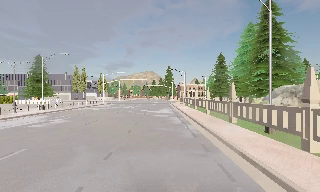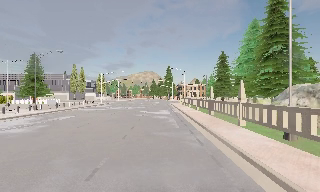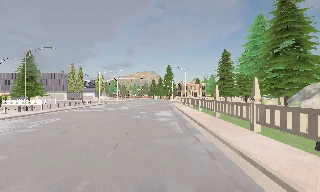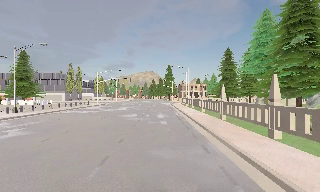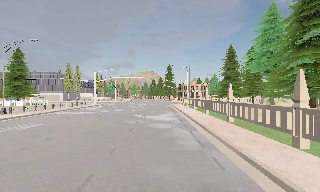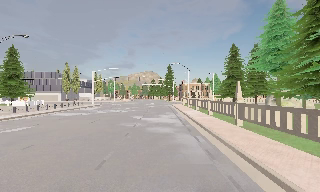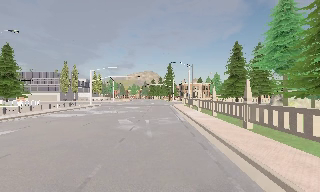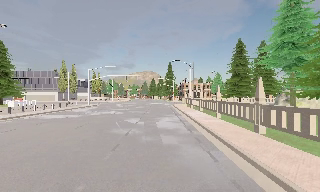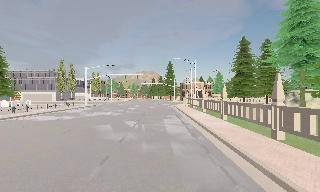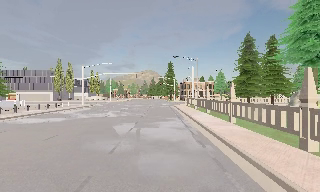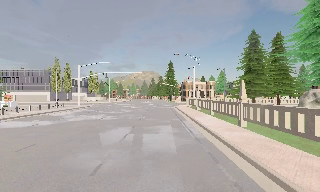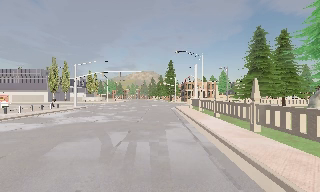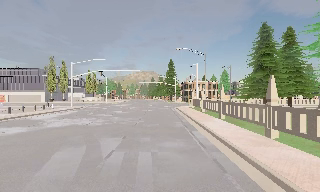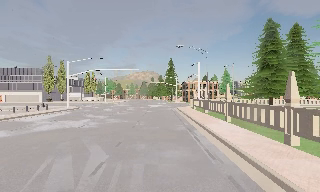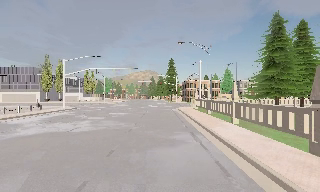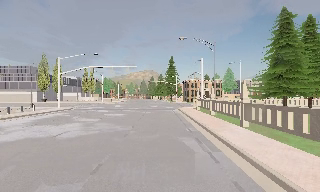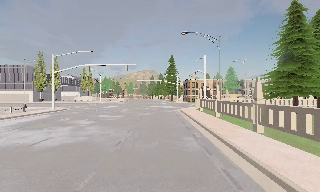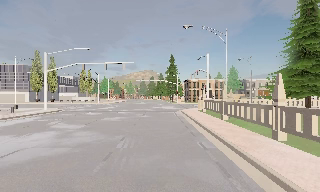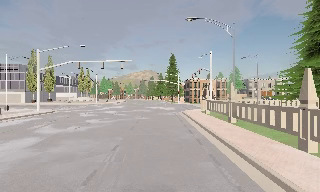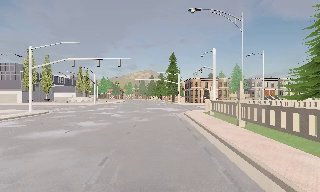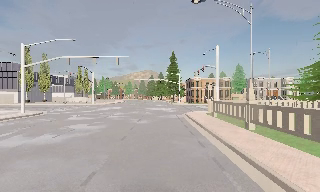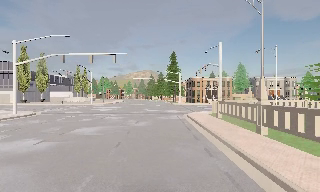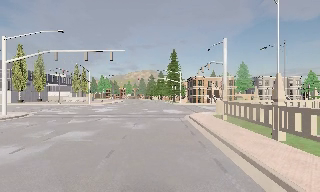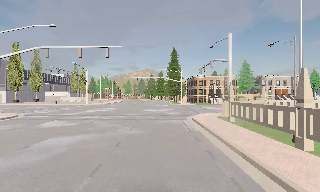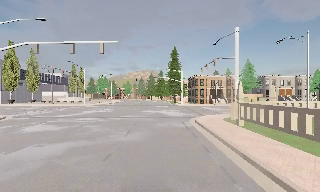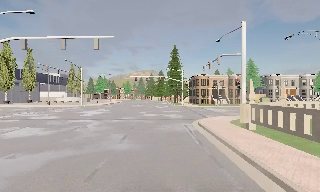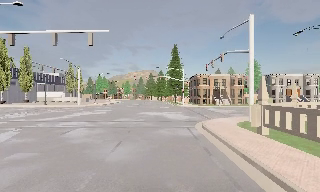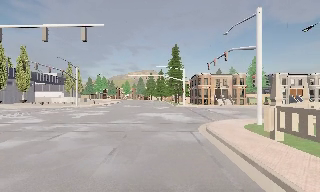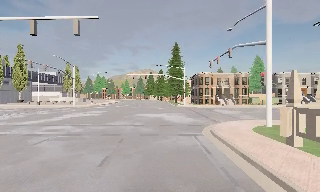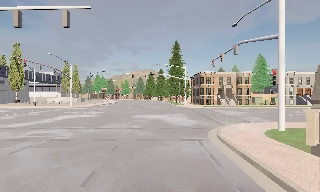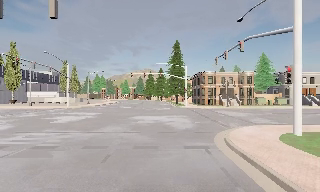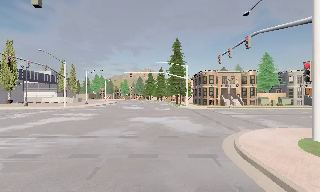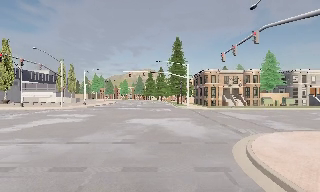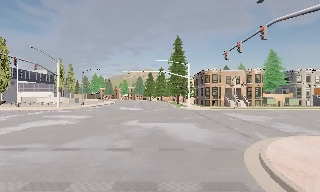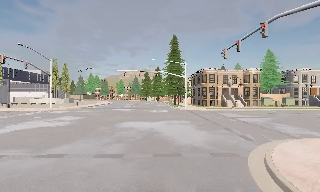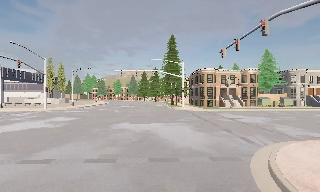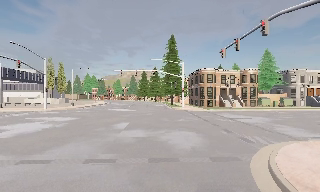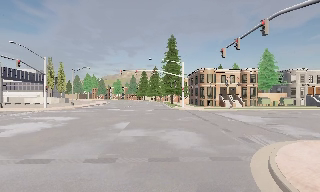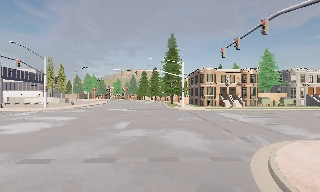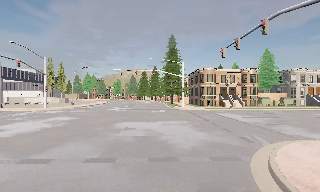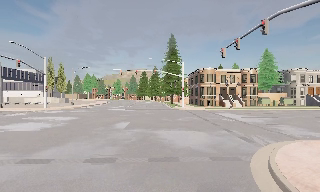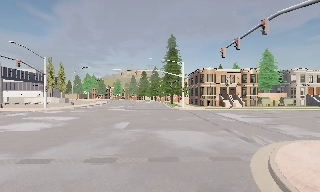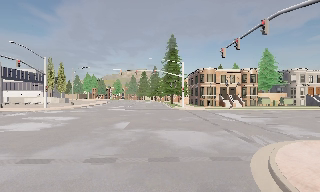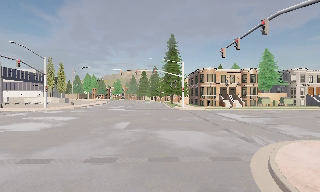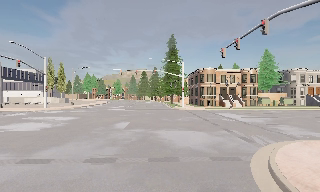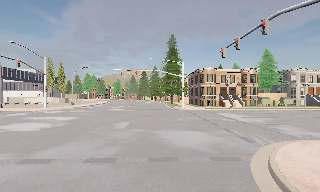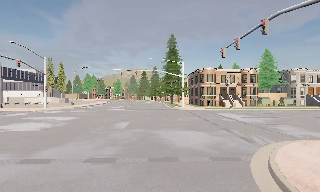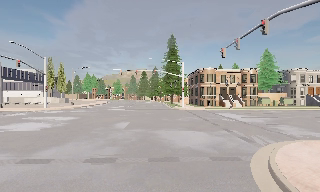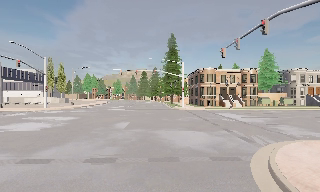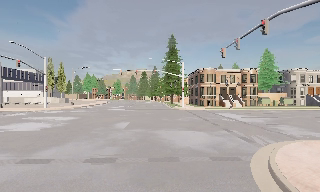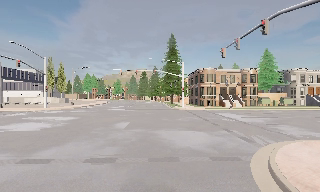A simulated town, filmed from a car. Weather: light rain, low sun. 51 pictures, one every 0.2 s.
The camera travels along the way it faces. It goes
forward.
0.0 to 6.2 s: The camera travels forward, about 35 m, so what stands in front looms larger.
6.2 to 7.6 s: The camera travels forward, about 3 m, so what stands in front looms larger. It loses speed.
7.6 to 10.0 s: The camera keeps its place and its aim.
The film runs forward here.
